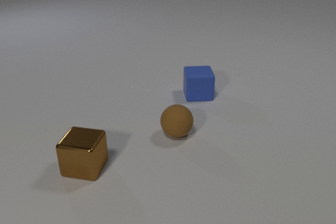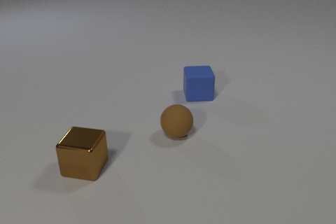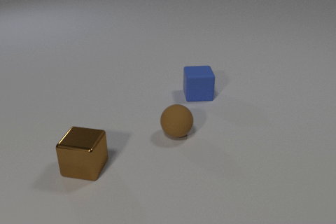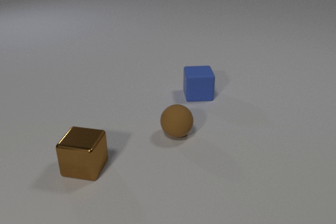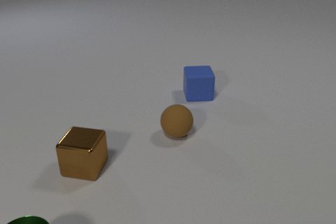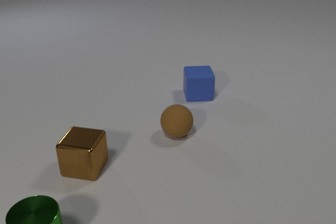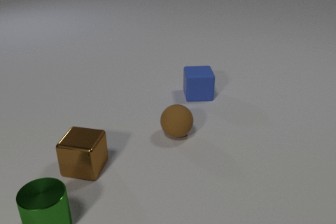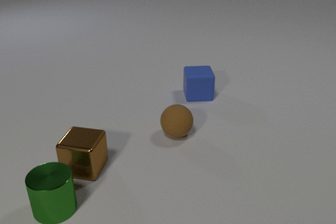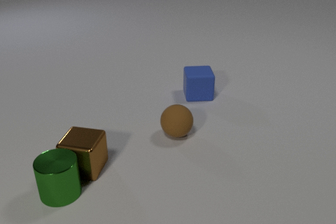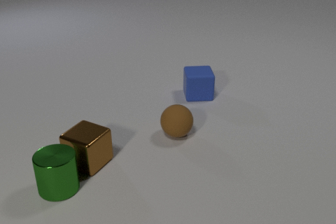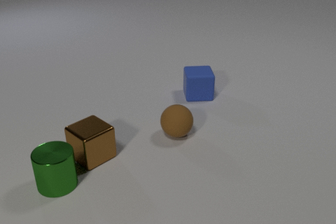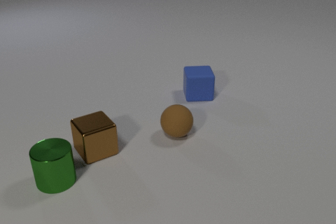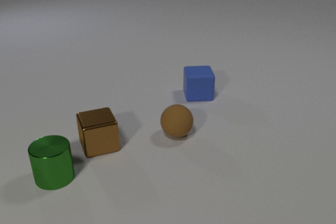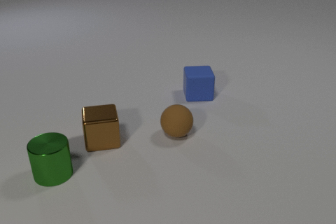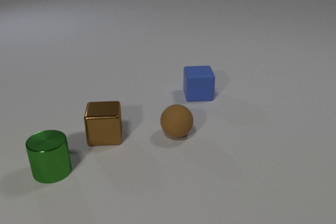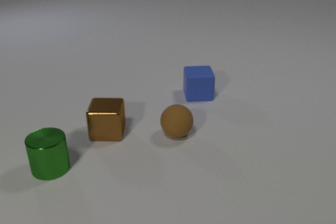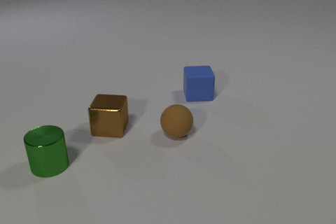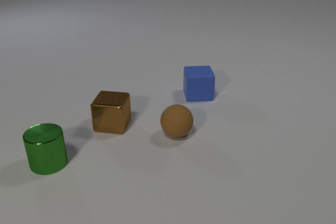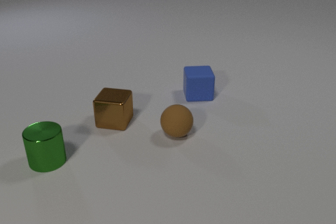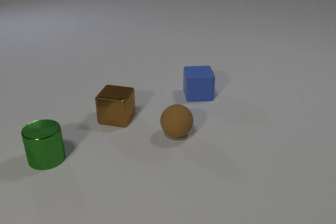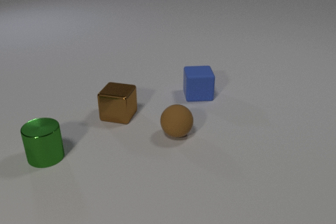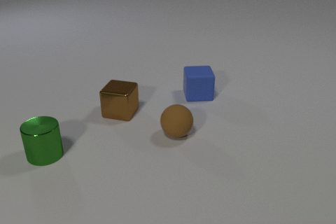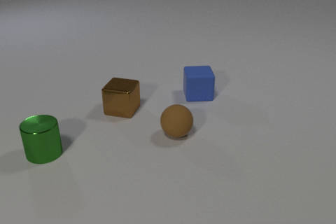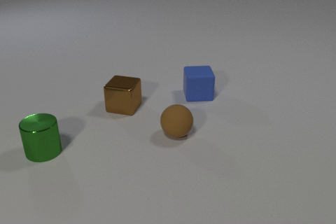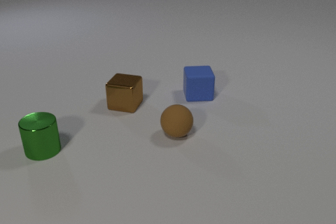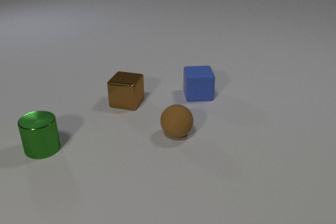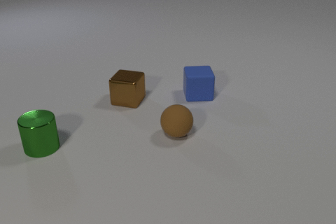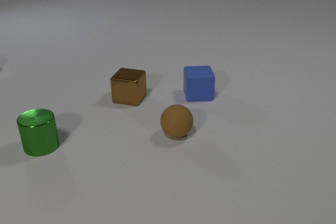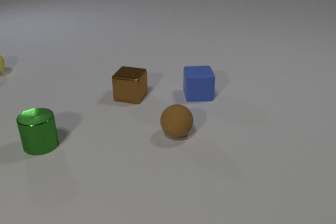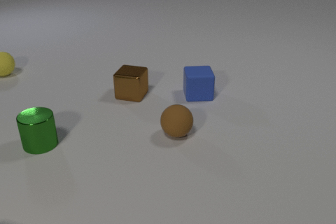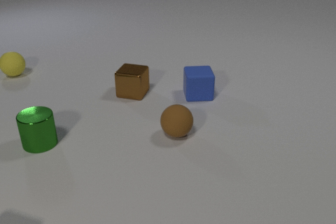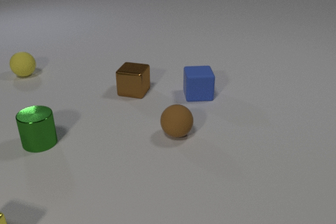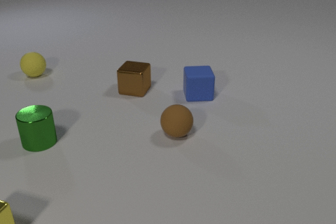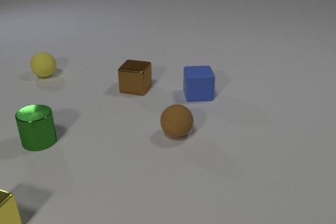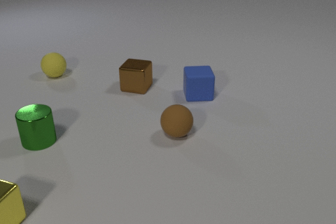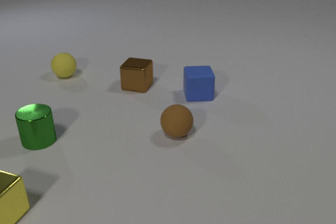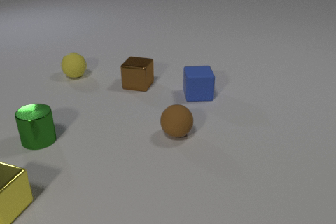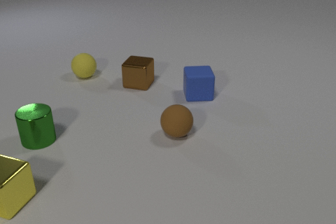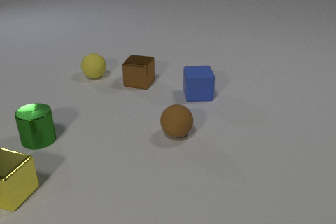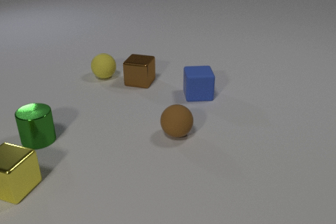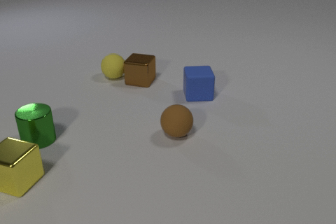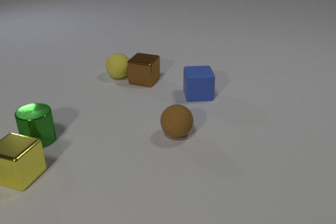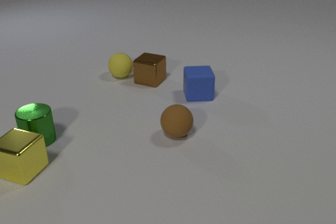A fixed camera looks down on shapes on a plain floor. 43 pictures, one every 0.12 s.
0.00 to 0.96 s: The green metal cylinder comes in at the bottom edge, slides away from the camera. The green metal cylinder and the brown metal cube collide.
0.96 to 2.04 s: The green metal cylinder slides away from the camera. The brown metal cube slides away from the camera and to the right, spins so that its near face slides to the left, clockwise seen from above.
2.04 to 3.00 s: The green metal cylinder slides away from the camera. The brown metal cube slides away from the camera.
3.00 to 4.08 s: The green metal cylinder slides away from the camera. The brown metal cube slides away from the camera. The yellow rubber sphere comes in at the left edge, rolls to the right and toward the camera. The yellow metal cube comes in at the bottom edge, slides away from the camera and to the right.
4.08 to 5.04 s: The brown metal cube slides away from the camera and to the right. The yellow rubber sphere rolls to the right. The yellow metal cube slides away from the camera and to the right. The brown metal cube and the yellow rubber sphere collide.
How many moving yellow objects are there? 2.
How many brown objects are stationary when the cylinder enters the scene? 2.
What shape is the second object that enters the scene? sphere.
